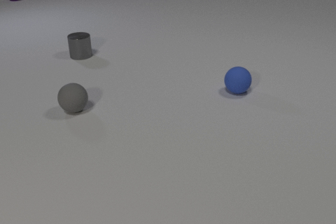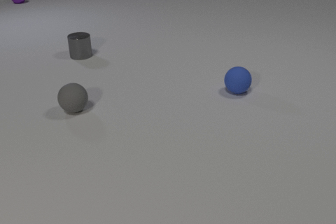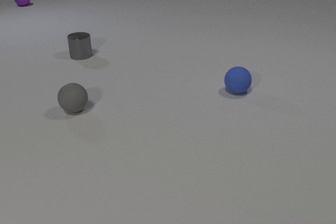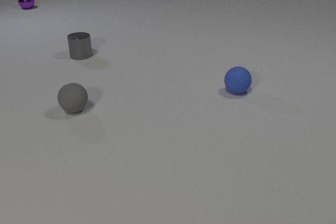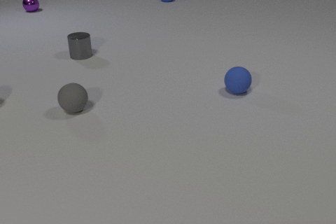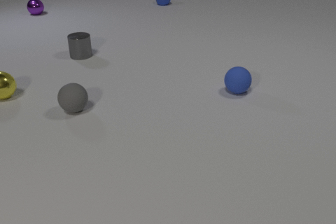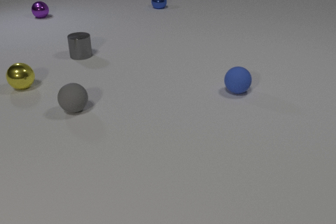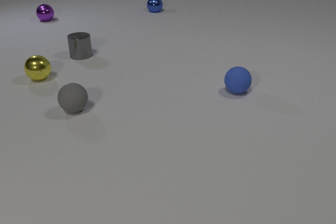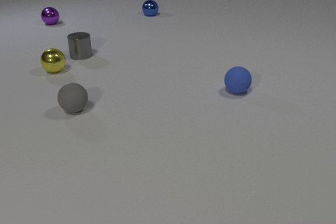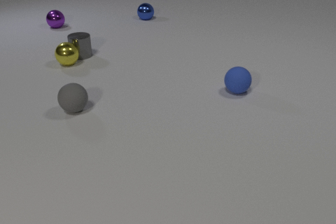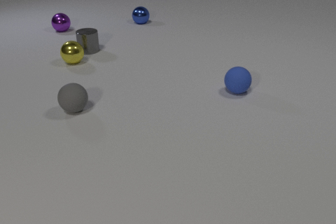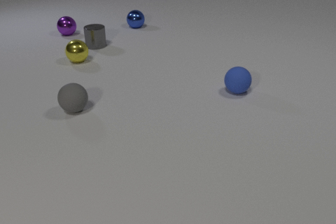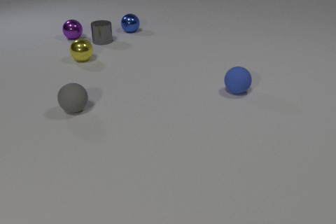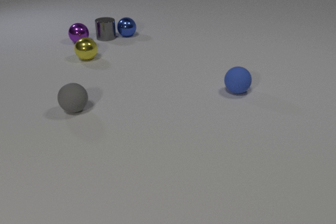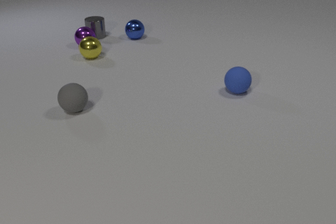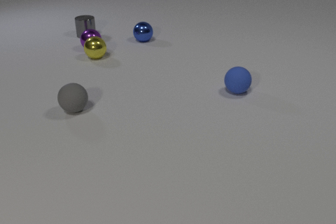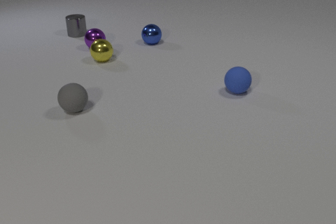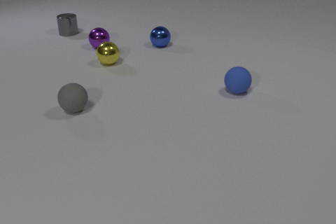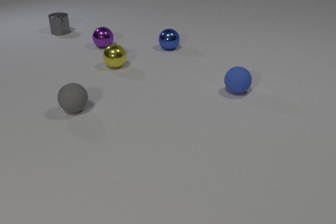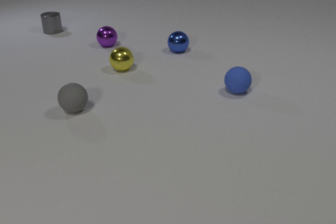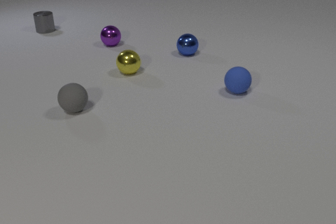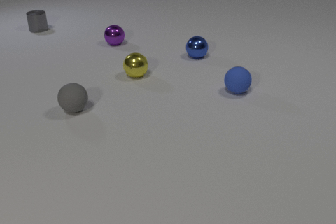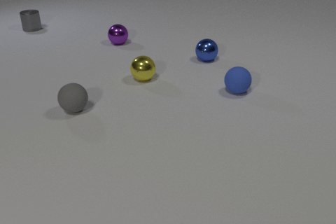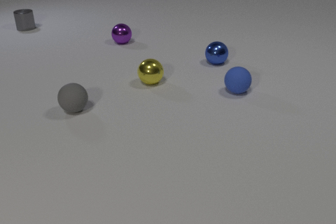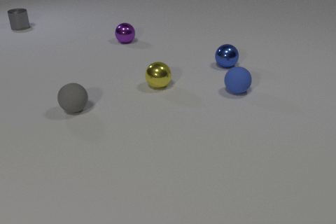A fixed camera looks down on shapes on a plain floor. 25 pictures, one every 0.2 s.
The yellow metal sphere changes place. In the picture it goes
to the right.
The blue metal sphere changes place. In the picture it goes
toward the camera.
0.0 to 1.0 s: The yellow metal sphere comes in at the left edge, rolls to the right and away from the camera. The blue metal sphere comes in at the top edge, rolls toward the camera. The purple metal sphere rolls toward the camera.
1.0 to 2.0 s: The yellow metal sphere rolls to the right and away from the camera. The gray metal cylinder slides away from the camera and to the right. The blue metal sphere rolls toward the camera. The purple metal sphere rolls toward the camera. The yellow metal sphere and the gray metal cylinder collide.
2.0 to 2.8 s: The yellow metal sphere rolls to the right and away from the camera. The gray metal cylinder slides away from the camera. The blue metal sphere rolls toward the camera. The purple metal sphere rolls toward the camera and to the right. The gray metal cylinder and the blue metal sphere collide.
2.8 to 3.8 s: The yellow metal sphere rolls toward the camera and to the right. The gray metal cylinder slides to the left and away from the camera. The blue metal sphere rolls to the right and toward the camera. The purple metal sphere rolls to the right. The yellow metal sphere and the purple metal sphere collide.
3.8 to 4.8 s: The yellow metal sphere rolls toward the camera and to the right. The gray metal cylinder slides to the left and away from the camera. The blue metal sphere rolls to the right and toward the camera. The purple metal sphere rolls to the right and away from the camera.
How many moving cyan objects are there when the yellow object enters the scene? 0.
Are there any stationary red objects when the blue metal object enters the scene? no.
Are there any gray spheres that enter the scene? no.
